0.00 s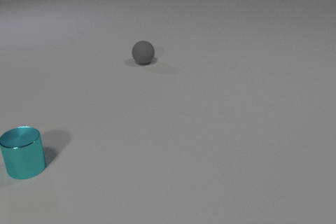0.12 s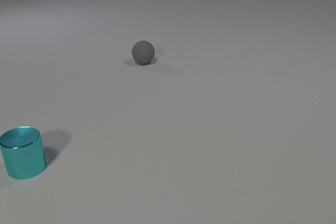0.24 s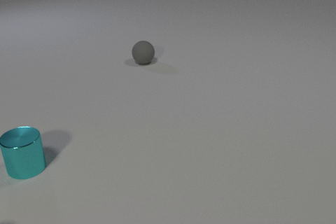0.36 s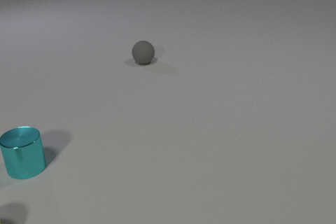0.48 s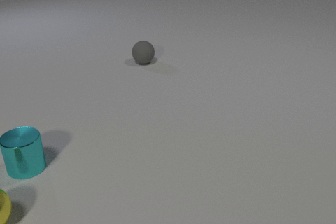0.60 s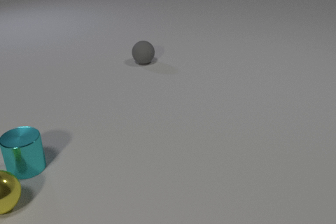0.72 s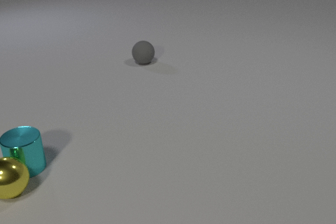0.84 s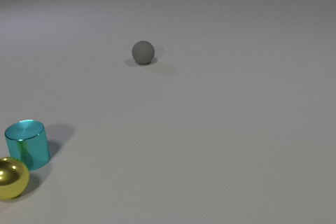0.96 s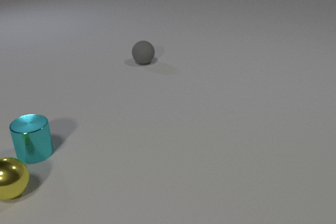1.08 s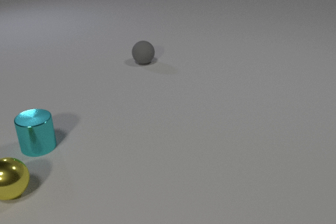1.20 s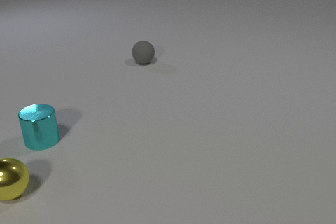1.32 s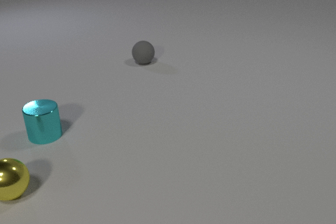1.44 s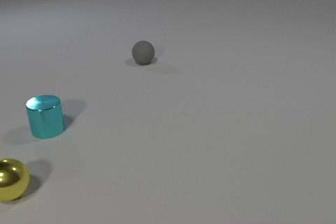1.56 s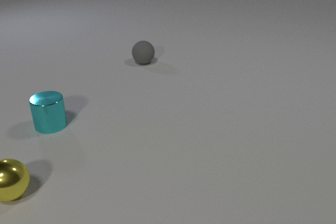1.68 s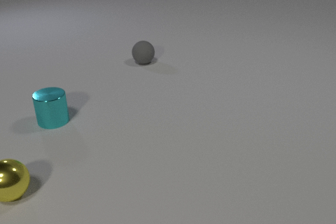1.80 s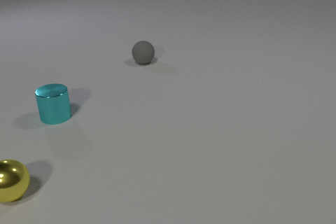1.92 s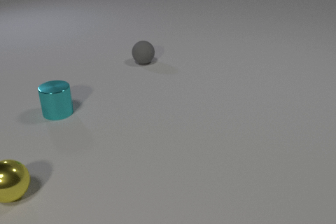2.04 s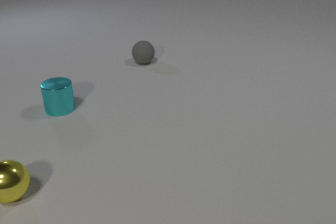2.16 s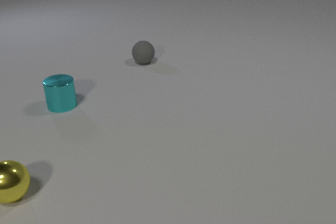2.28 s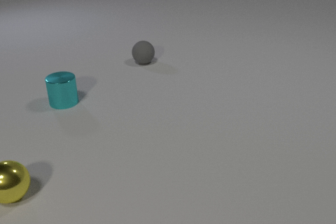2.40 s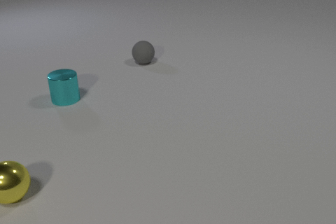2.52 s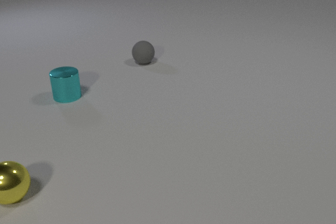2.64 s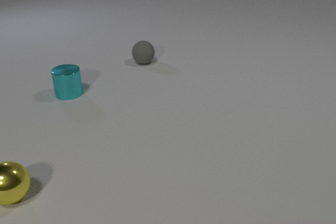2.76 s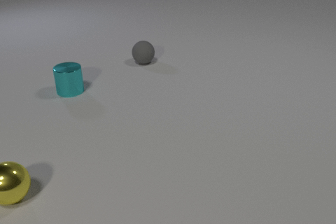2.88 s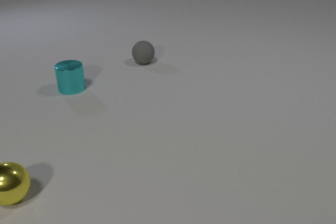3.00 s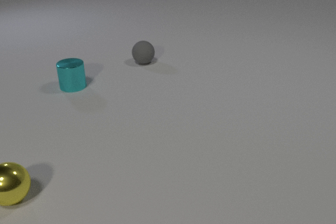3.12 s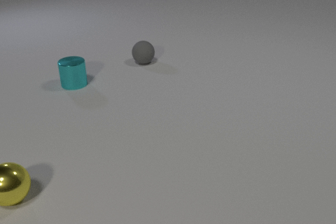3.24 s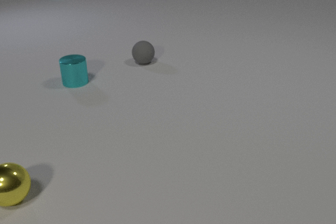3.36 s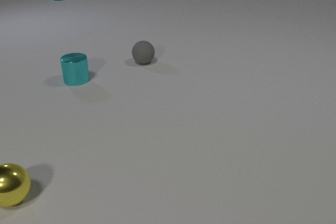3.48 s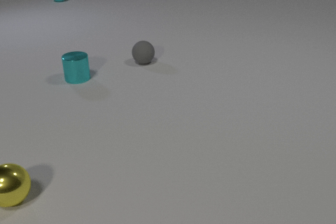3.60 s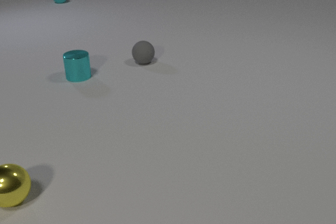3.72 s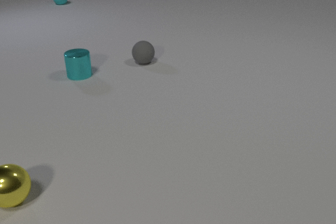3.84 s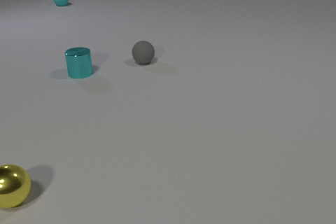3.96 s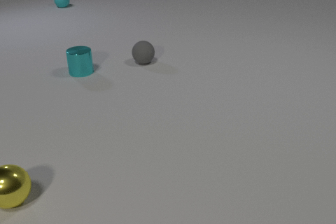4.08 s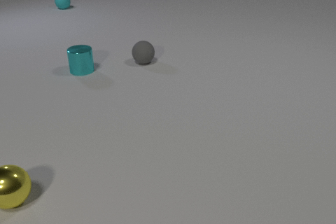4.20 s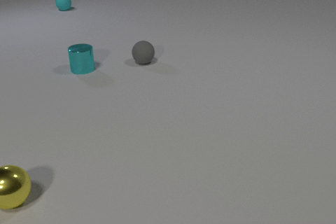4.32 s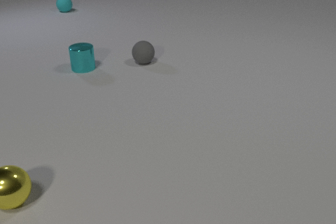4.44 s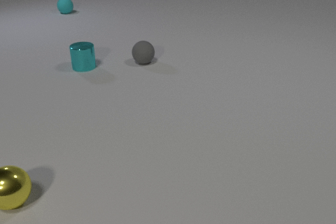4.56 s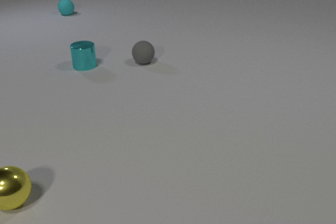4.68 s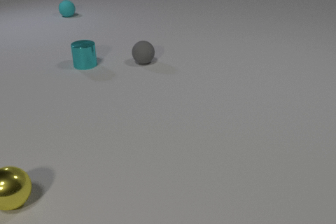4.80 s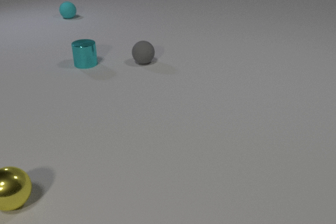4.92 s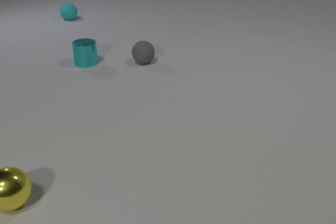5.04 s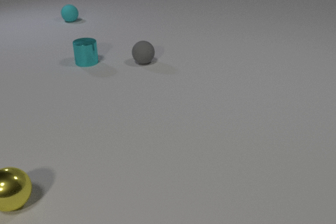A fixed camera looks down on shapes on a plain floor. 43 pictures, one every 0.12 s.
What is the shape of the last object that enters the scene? sphere.
What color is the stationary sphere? gray.
Are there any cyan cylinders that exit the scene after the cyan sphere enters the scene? no.
0.00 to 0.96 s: The yellow metal sphere comes in at the left edge, rolls away from the camera and to the right. The cyan metal cylinder slides away from the camera and to the right. The yellow metal sphere and the cyan metal cylinder collide.
0.96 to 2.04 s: The cyan metal cylinder slides away from the camera.
2.04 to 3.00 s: The cyan metal cylinder slides away from the camera.
3.00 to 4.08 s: The cyan metal cylinder slides away from the camera. The cyan rubber sphere comes in at the top edge, rolls toward the camera.
4.08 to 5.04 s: The cyan metal cylinder slides away from the camera. The cyan rubber sphere rolls toward the camera.
